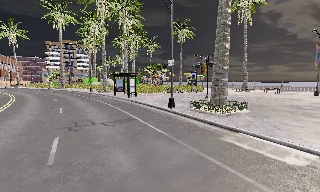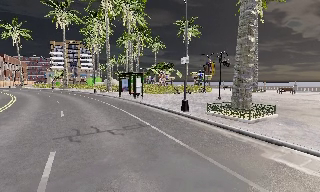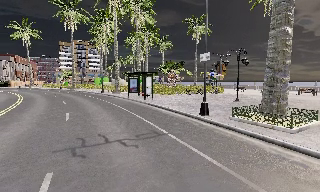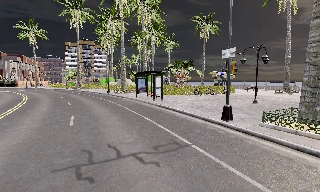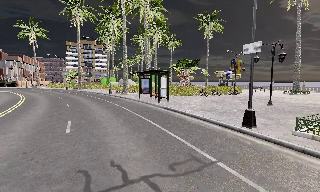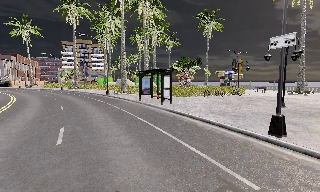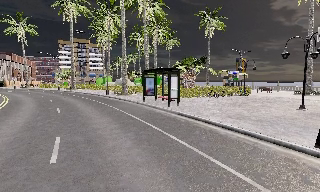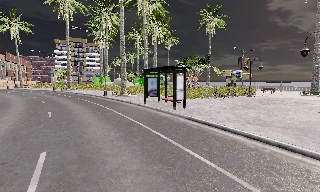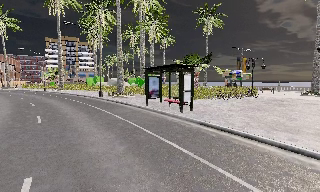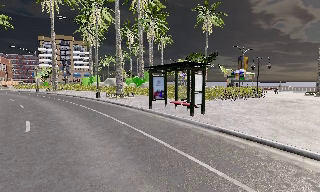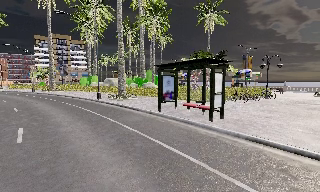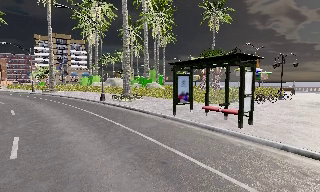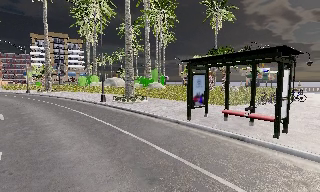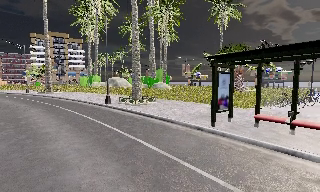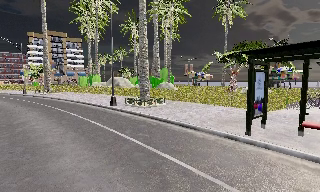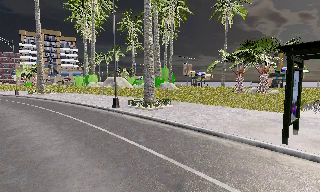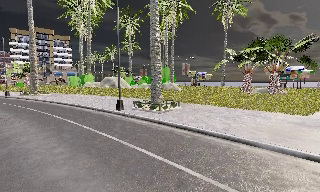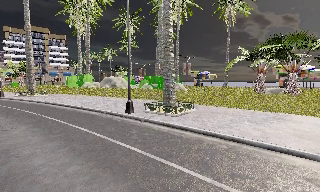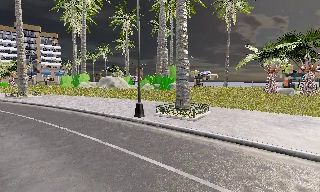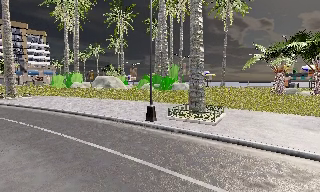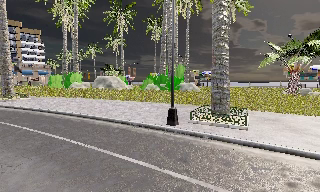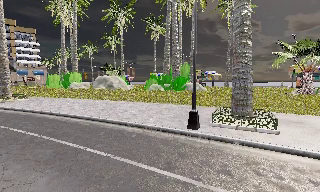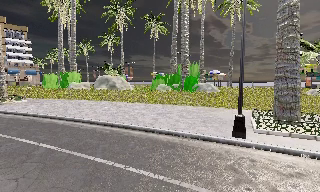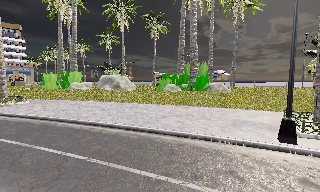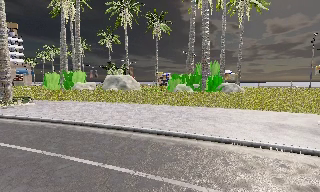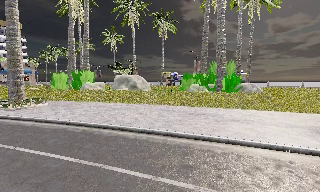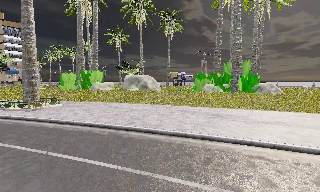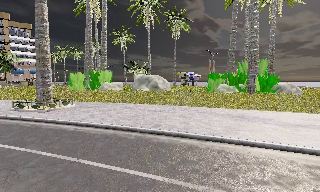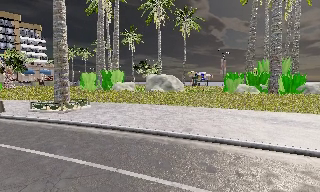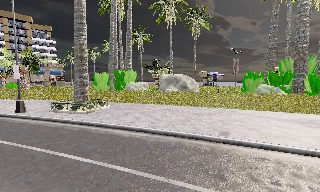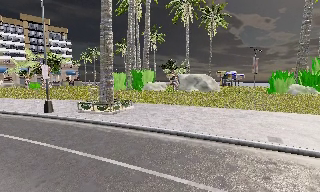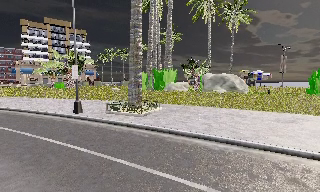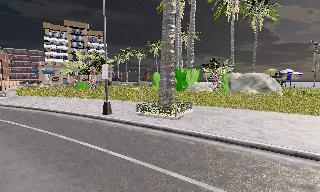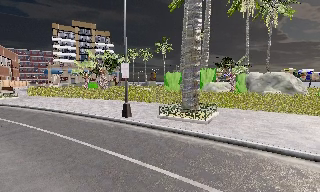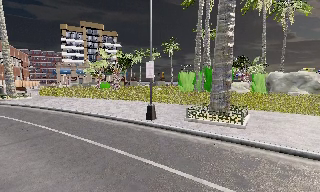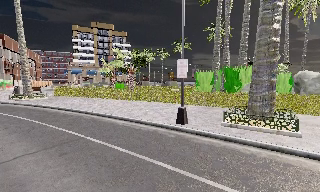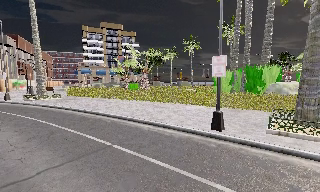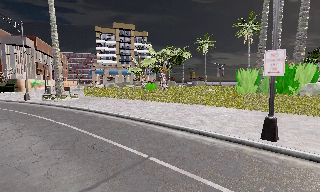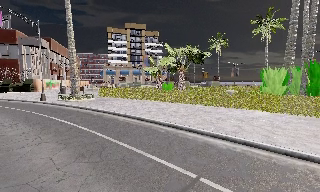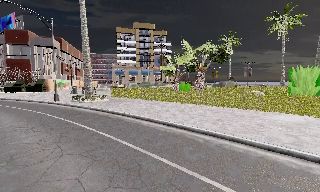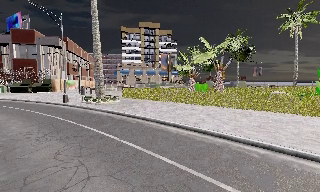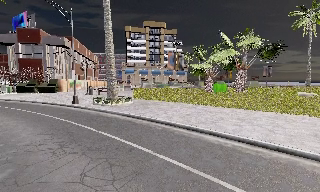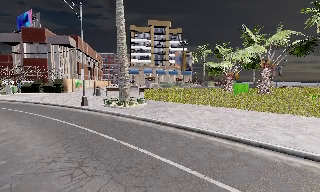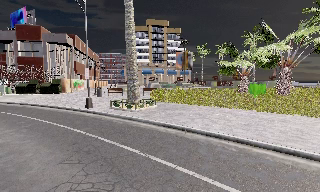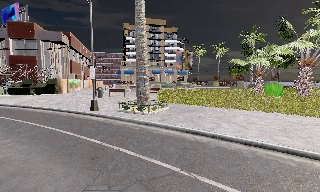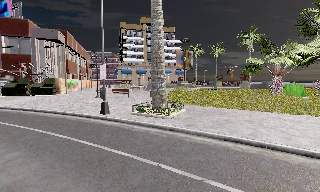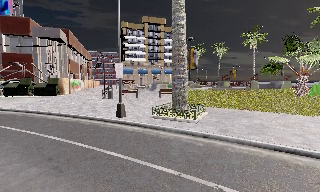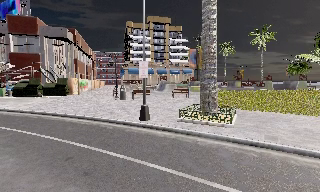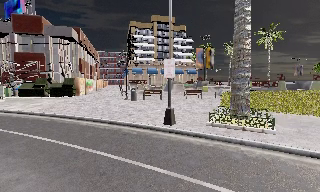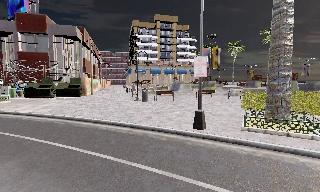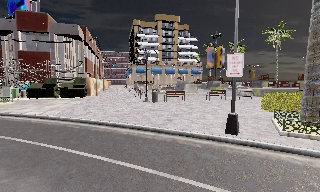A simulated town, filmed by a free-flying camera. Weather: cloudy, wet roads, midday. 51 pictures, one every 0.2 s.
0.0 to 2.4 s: The camera travels forward and to its left, about 15 m, so what stands in front looms larger.
2.4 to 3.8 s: The camera pans to its right, which is clockwise from overhead, by about 10 degrees. It travels forward and to its left, about 9 m, so what stands in front looms larger.
3.8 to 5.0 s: The camera travels to its left and forward, about 8 m, so close, fixed things drift to the right.
5.0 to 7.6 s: The scene slides to the right, as the camera pans about 35 degrees to its left. It travels to its left and forward, about 15 m, so close, fixed things drift to the right.
7.6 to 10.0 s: The camera travels to its left and forward, about 17 m, so close, fixed things drift to the right.
The film runs forward here.
